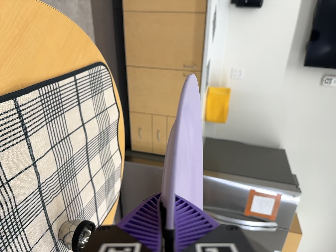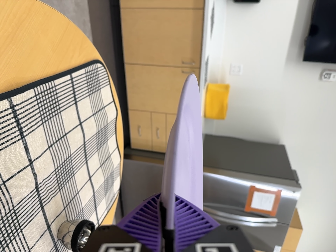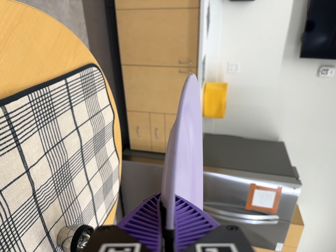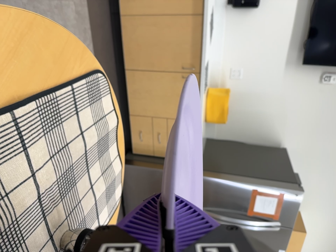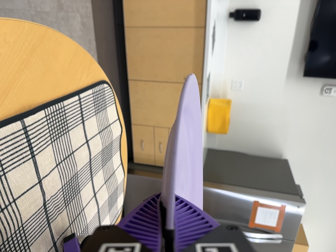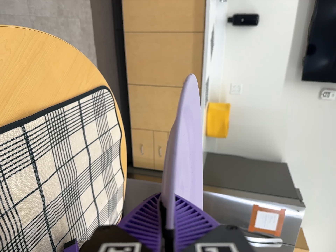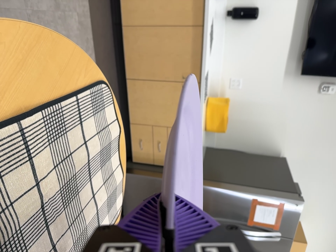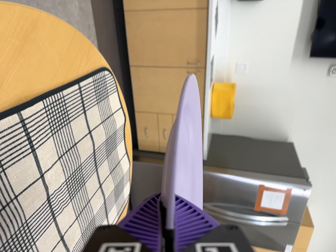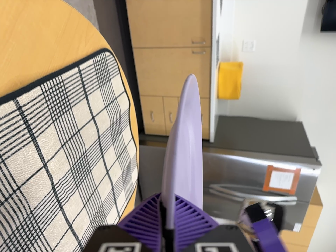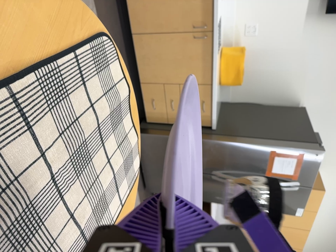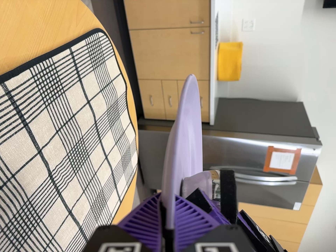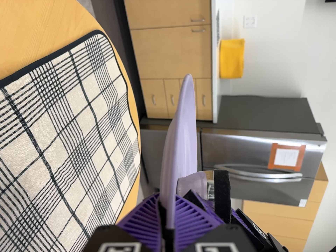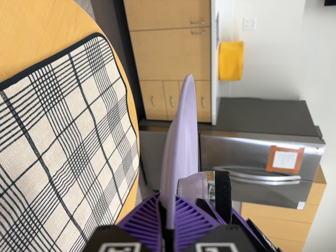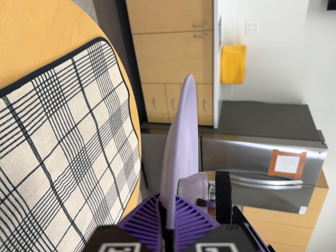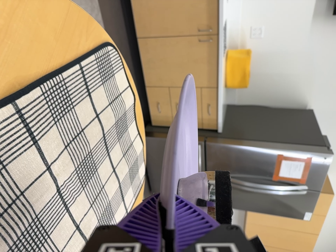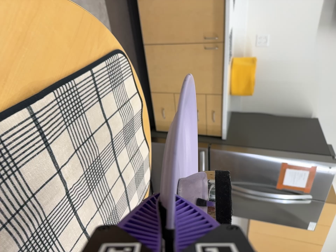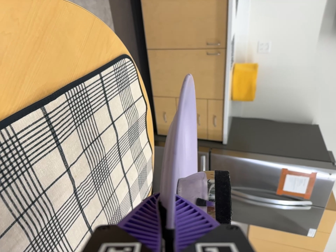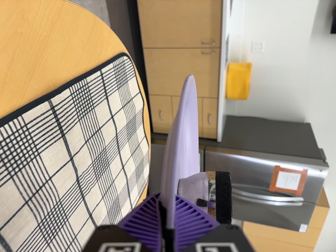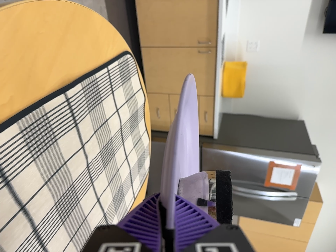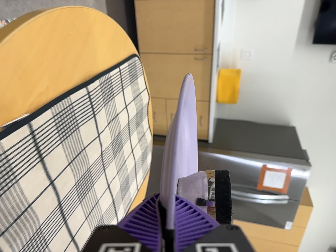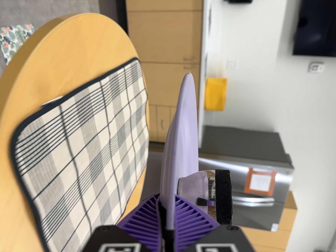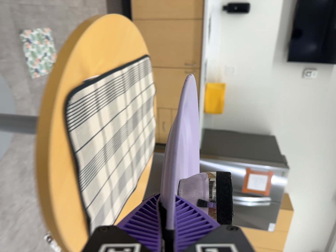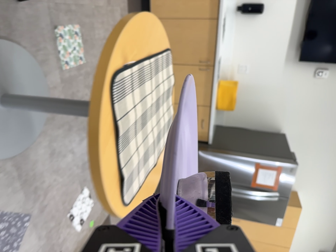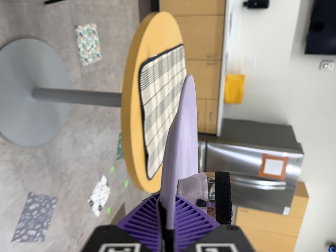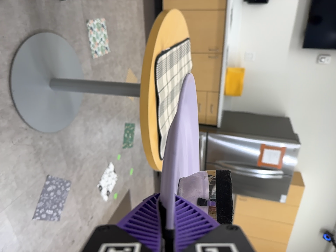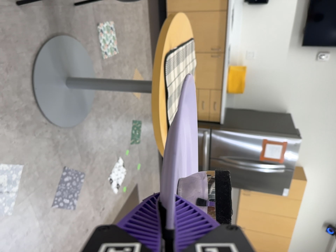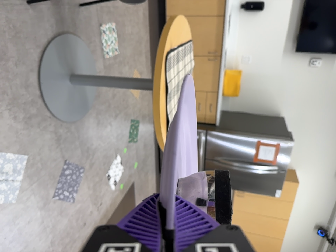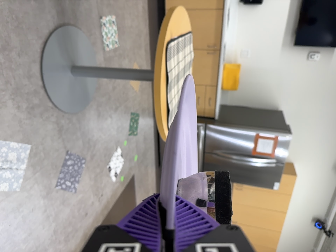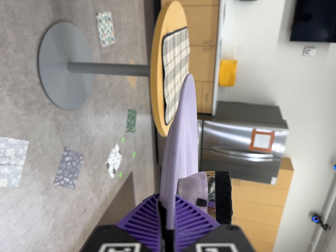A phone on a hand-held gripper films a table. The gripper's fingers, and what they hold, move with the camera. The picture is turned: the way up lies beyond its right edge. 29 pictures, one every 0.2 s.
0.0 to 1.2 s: The camera shifts only a little, or ends up much as it began.
1.2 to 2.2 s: The camera travels forward, about 6 cm, so what stands in front looms larger. Its aim tips toward the bottom of its view by about 10 degrees, and the scene shifts upward.
2.2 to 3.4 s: The camera travels backward, about 6 cm, so what stands in front gets smaller.
3.4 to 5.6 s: The camera travels backward and toward the bottom of its view, about 110 cm, so what stands in front gets smaller.
The film runs backward here.
